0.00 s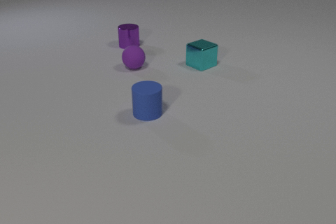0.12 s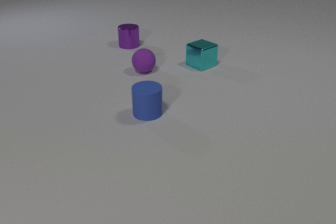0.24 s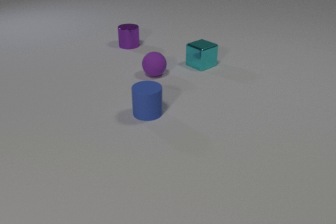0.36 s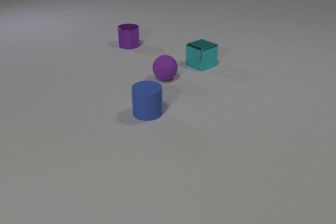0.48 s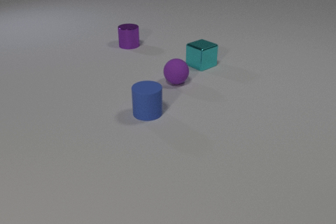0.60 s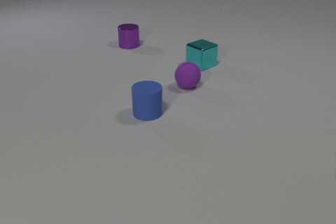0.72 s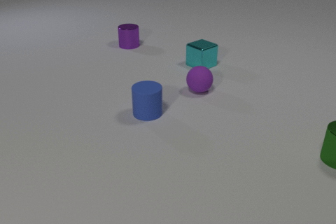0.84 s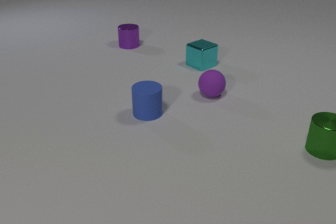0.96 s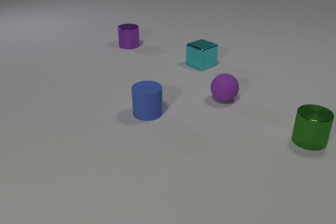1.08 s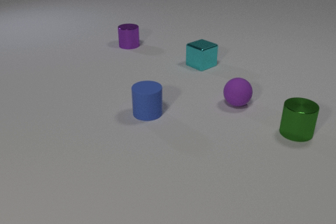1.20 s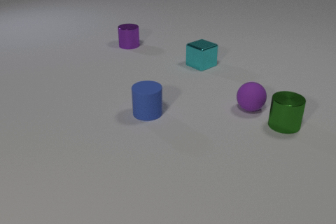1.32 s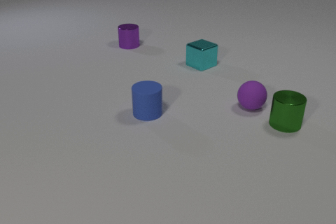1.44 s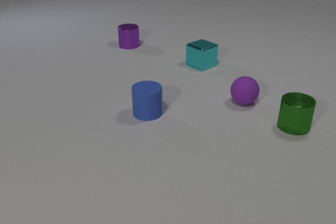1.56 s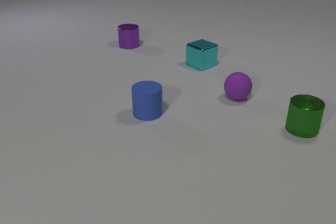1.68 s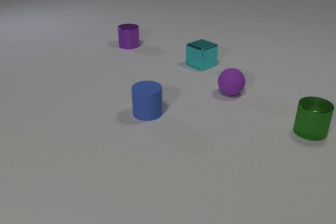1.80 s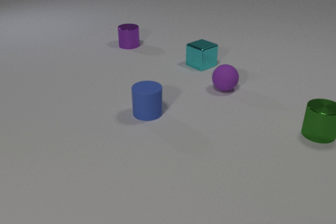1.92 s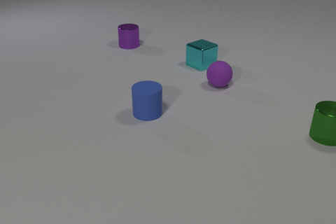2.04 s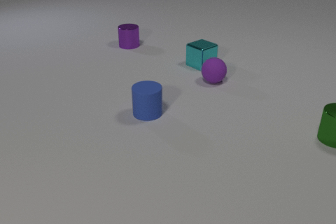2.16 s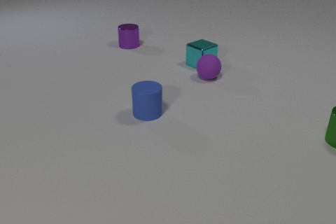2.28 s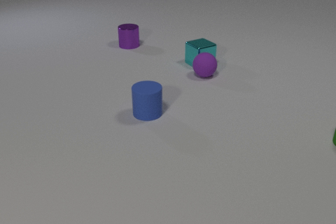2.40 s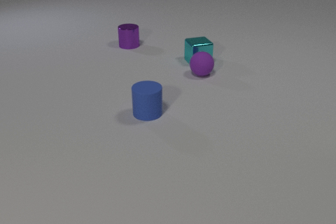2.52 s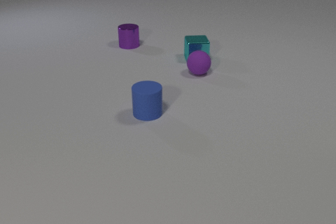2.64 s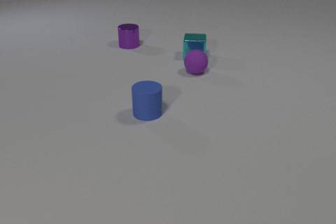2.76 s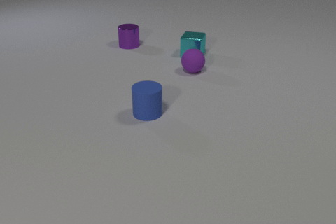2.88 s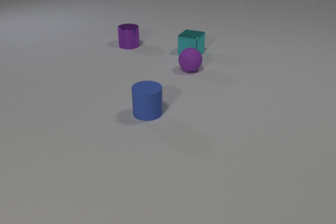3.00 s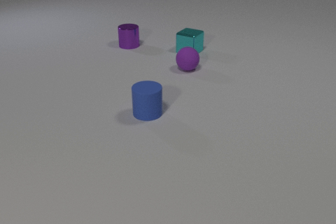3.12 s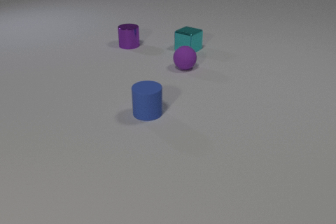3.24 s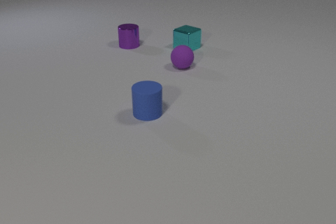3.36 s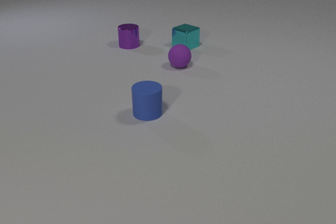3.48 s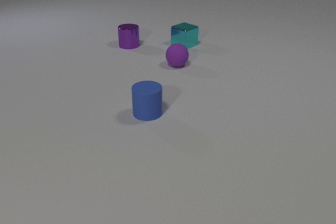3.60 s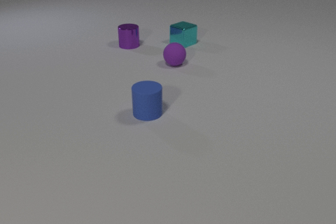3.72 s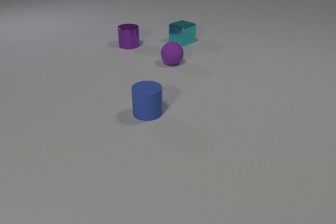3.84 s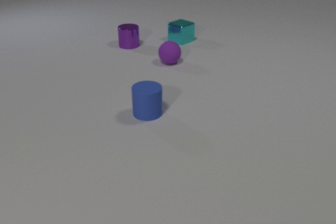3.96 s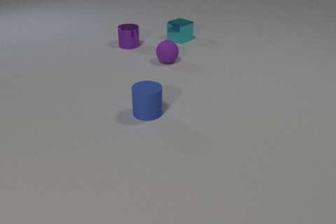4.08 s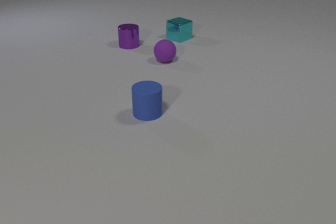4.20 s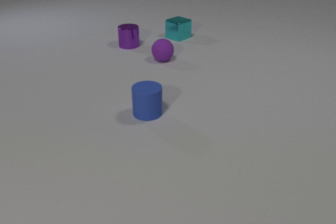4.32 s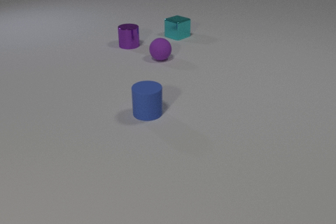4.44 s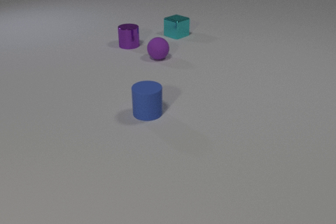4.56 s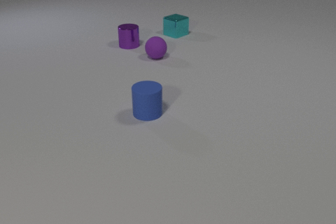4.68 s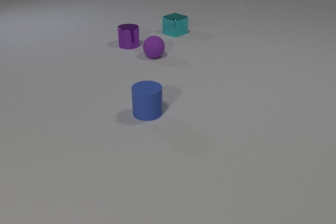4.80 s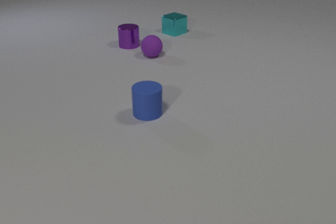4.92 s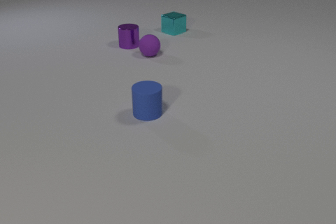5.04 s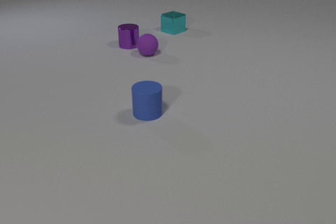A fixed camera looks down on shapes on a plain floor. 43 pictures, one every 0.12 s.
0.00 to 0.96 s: The green metal cylinder comes in at the right edge, slides to the left and away from the camera. The purple rubber sphere rolls to the right and toward the camera.
0.96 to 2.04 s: The green metal cylinder slides to the right and away from the camera. The purple rubber sphere rolls away from the camera. The green metal cylinder and the purple rubber sphere collide.
2.04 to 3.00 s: The green metal cylinder slides to the right, leaves at the right edge. The purple rubber sphere rolls away from the camera and to the left. The cyan metal cube slides away from the camera, spins clockwise seen from above by about 75 degrees, its near face sliding to the left. The purple rubber sphere and the cyan metal cube collide.
3.00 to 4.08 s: The purple rubber sphere rolls to the left and away from the camera. The cyan metal cube slides away from the camera.
4.08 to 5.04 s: The purple rubber sphere rolls away from the camera and to the left. The cyan metal cube slides away from the camera.
How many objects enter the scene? 1.
What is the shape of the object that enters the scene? cylinder.
How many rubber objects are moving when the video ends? 1.
